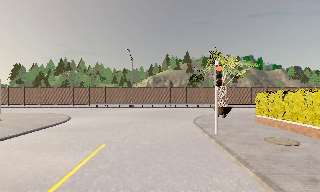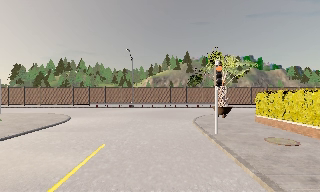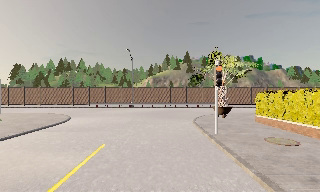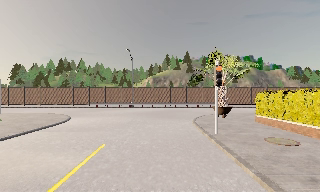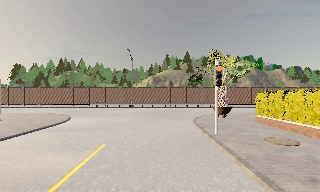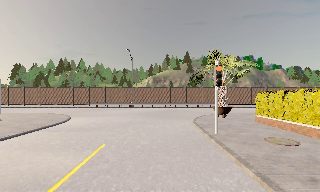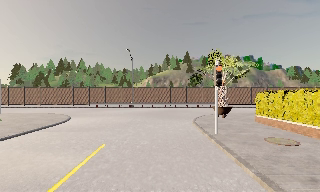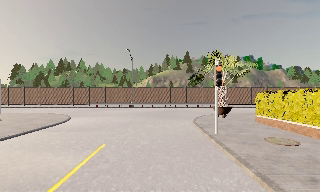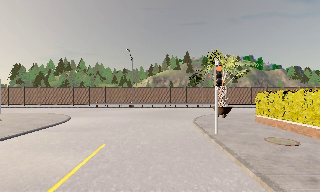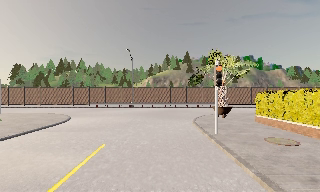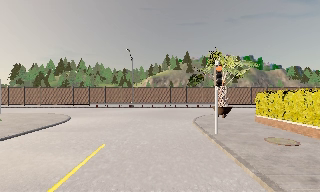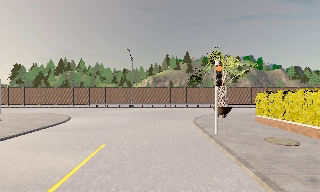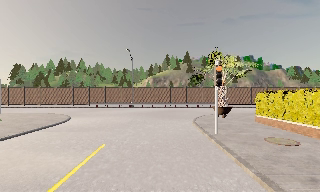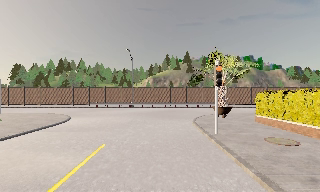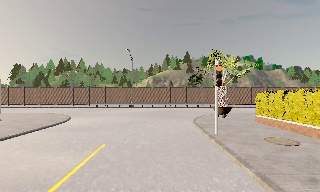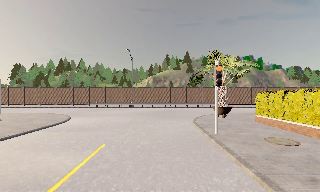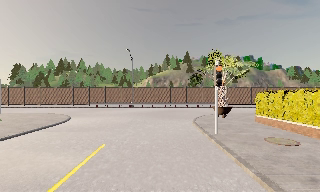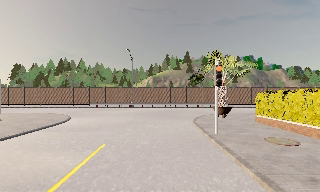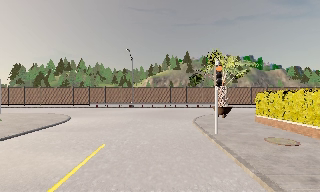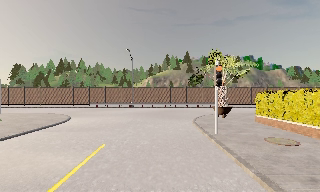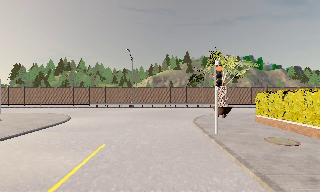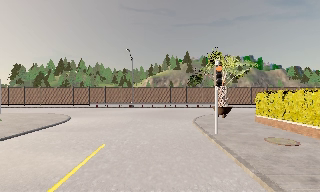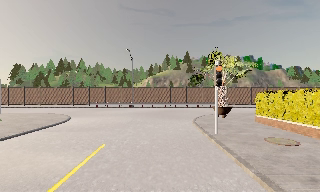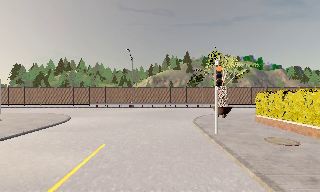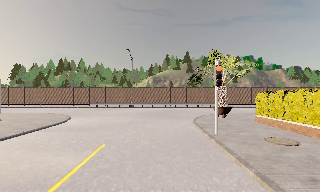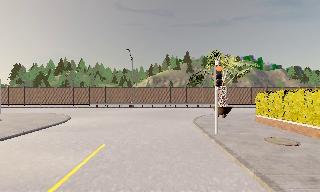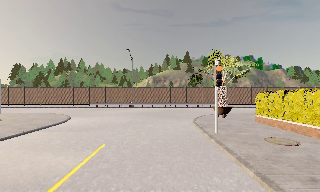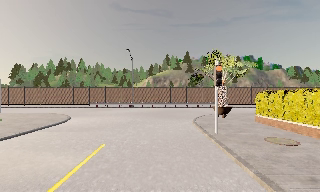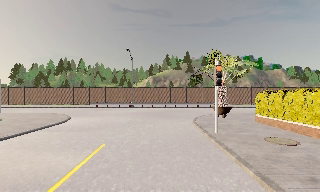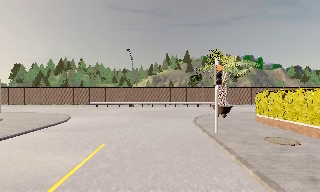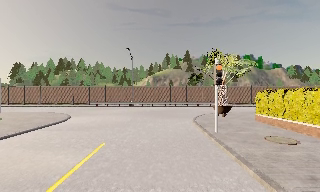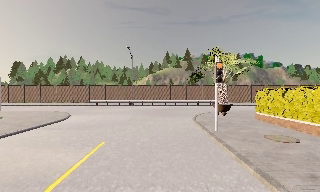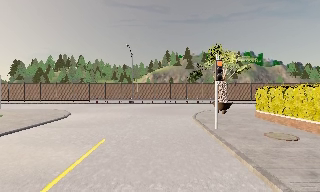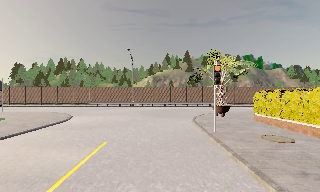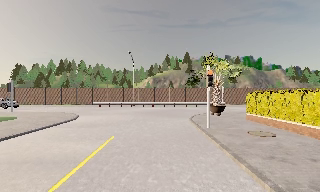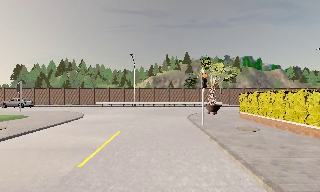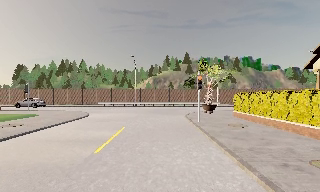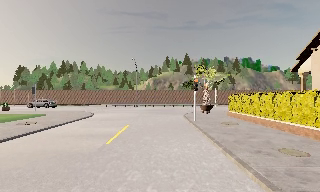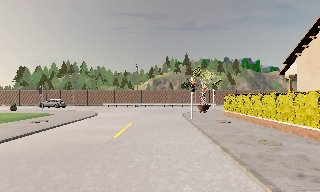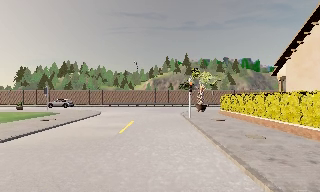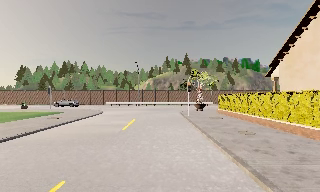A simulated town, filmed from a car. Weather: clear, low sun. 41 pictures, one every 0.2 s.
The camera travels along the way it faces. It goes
backward.
0.0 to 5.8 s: The camera keeps its place and its aim.
5.8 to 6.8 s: The camera travels backward, about 1 m, so what stands in front gets smaller. It gains speed.
6.8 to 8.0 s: The camera travels backward, about 6 m, so what stands in front gets smaller.
The film runs backward here.
